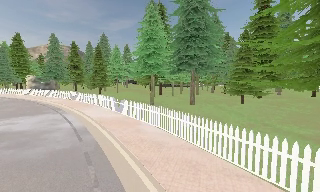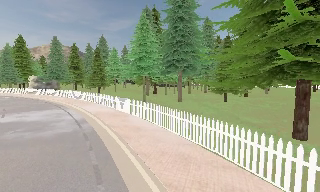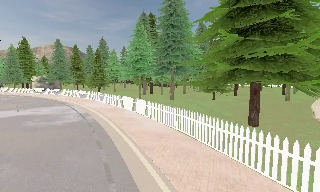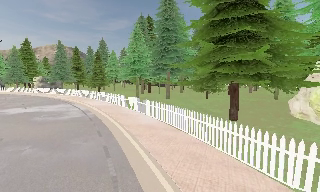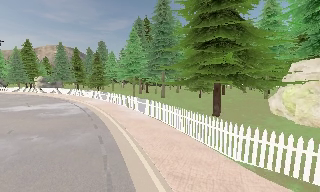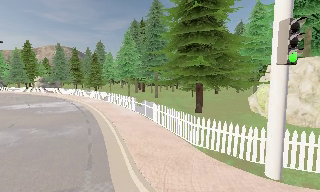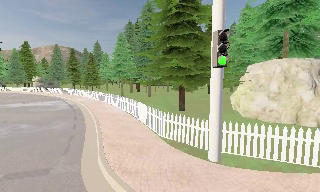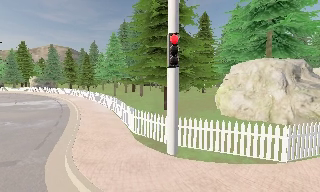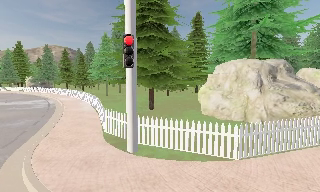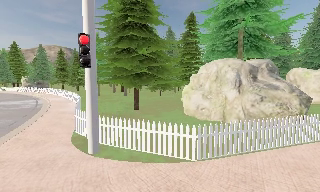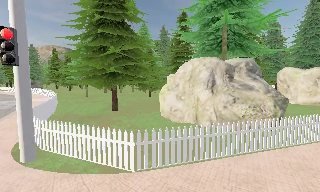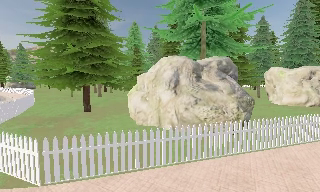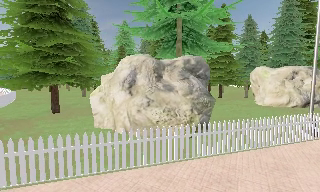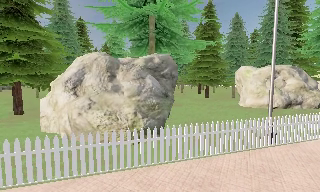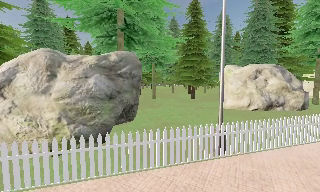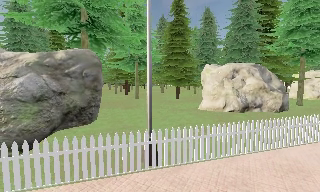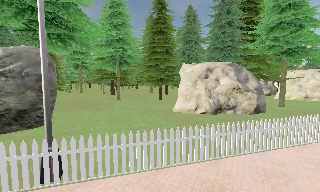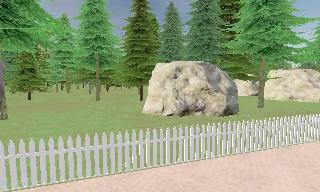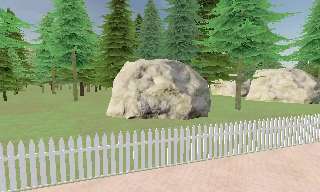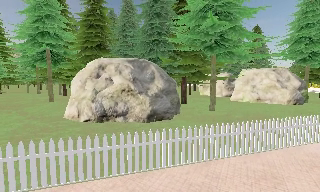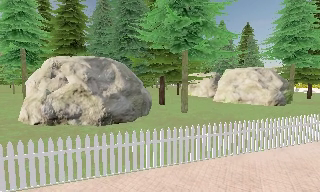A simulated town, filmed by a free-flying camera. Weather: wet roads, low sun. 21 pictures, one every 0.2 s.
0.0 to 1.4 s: The camera travels backward and to its right, about 10 m, so what stands in front gets smaller. It loses speed.
1.4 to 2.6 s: The camera travels to its right, about 10 m, so close, fixed things drift to the left. It gains speed.
2.6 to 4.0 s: The camera travels to its right, about 16 m, so close, fixed things drift to the left.
The film runs backward here.
